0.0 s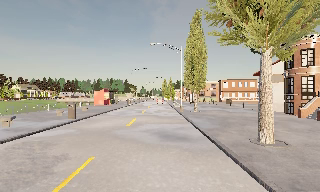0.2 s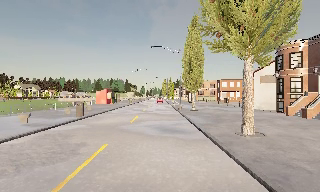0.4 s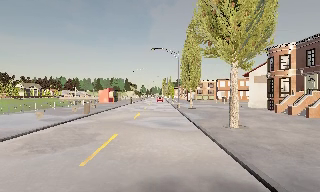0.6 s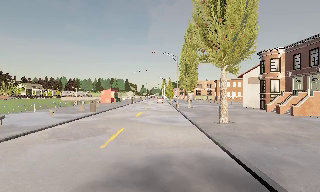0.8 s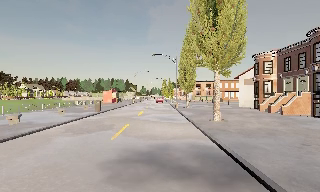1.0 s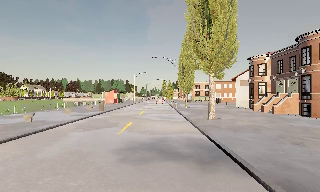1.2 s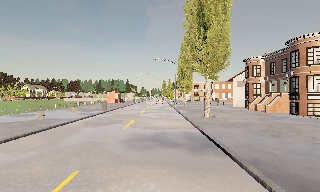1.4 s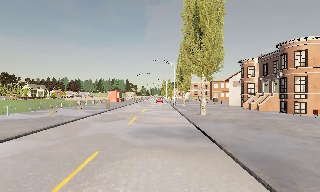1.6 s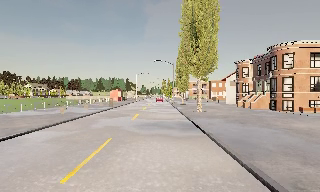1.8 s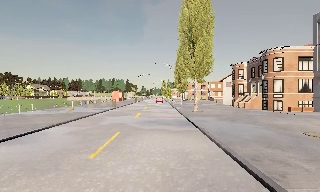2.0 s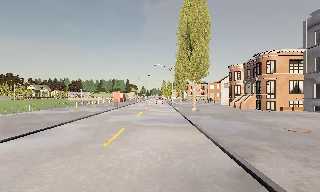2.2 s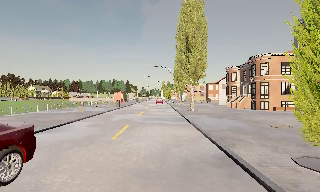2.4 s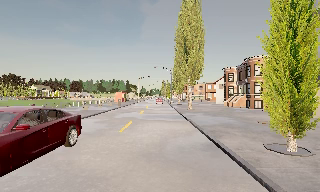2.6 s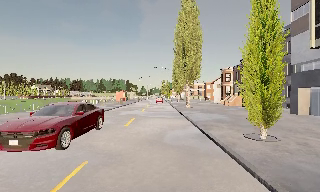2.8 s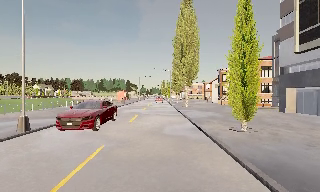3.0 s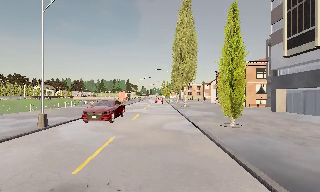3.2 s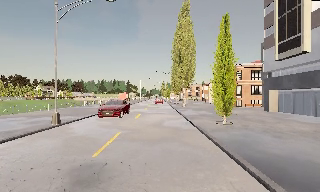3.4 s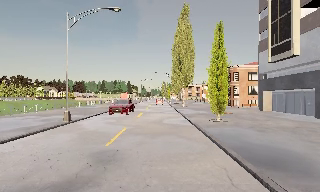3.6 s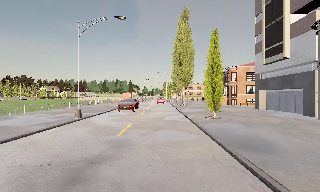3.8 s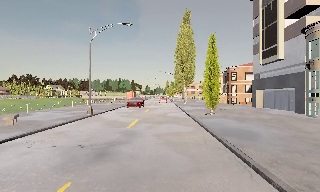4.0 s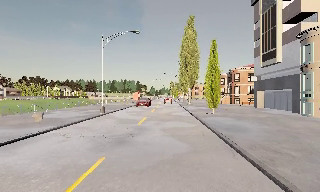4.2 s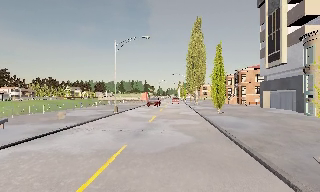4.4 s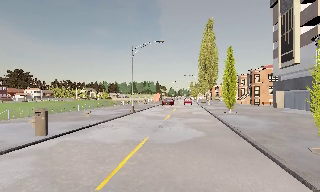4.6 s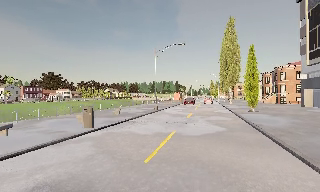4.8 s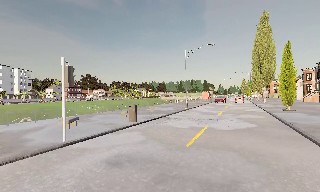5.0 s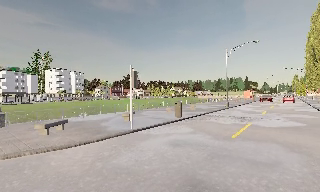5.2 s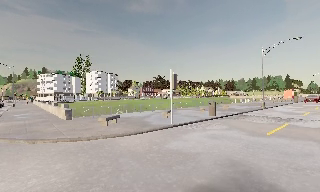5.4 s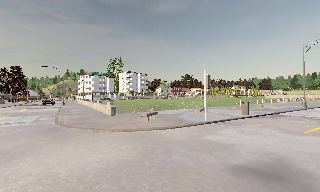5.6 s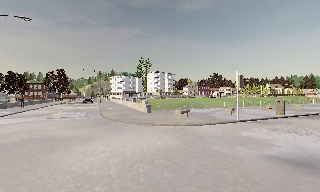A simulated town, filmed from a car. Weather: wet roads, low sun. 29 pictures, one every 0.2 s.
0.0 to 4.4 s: The camera travels backward, about 25 m, so what stands in front gets smaller.
4.4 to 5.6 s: The scene slides to the right, as the camera pans about 60 degrees to its left. It travels backward and to its left, about 8 m.
The film runs backward here.
